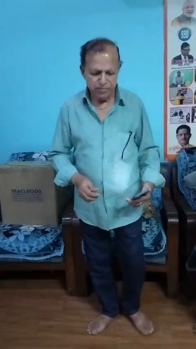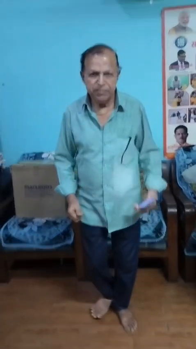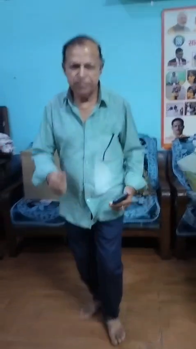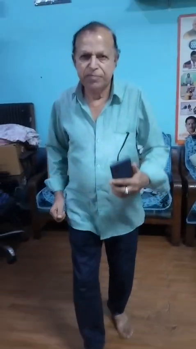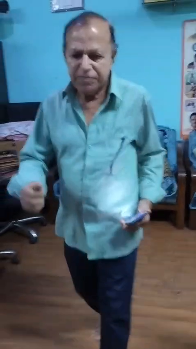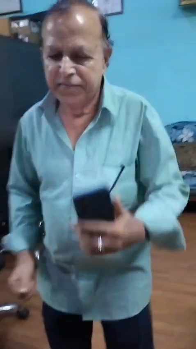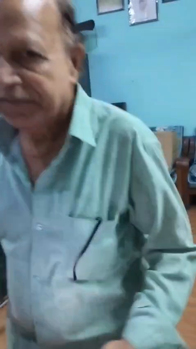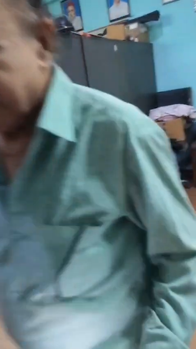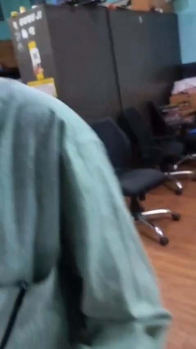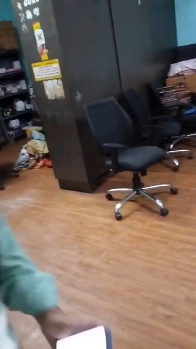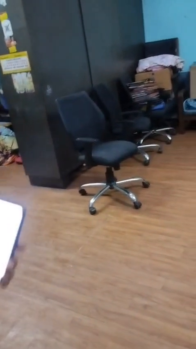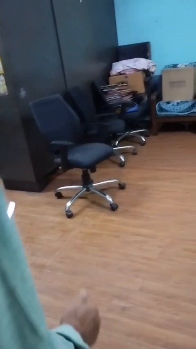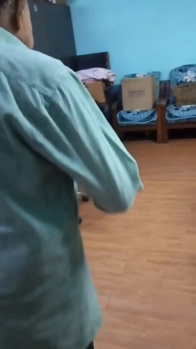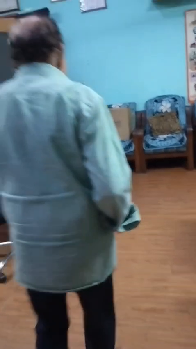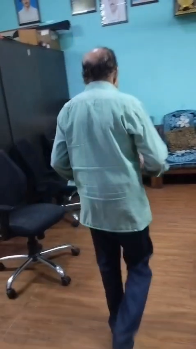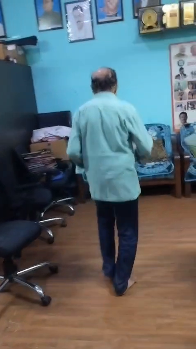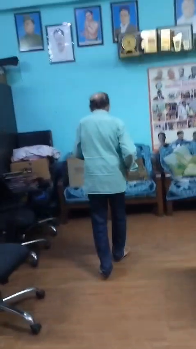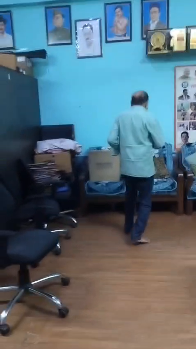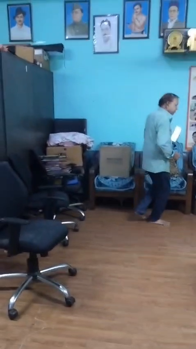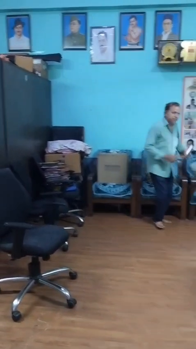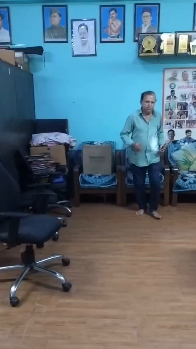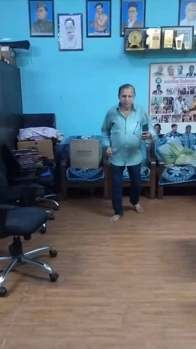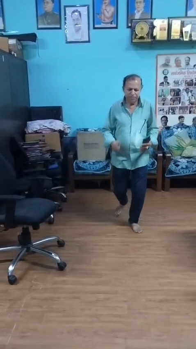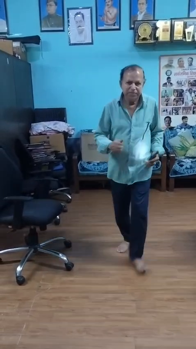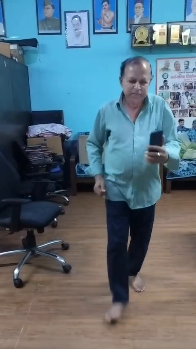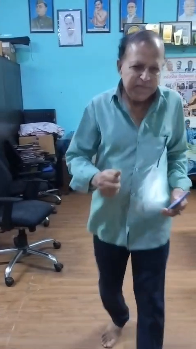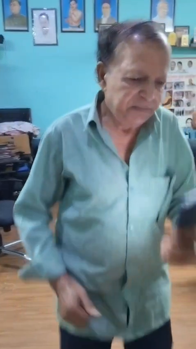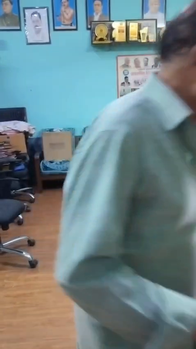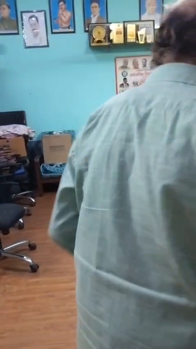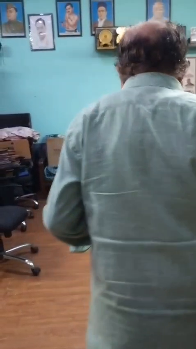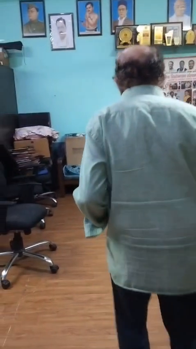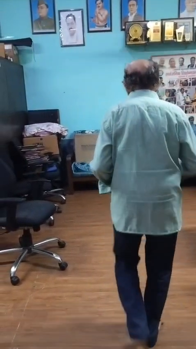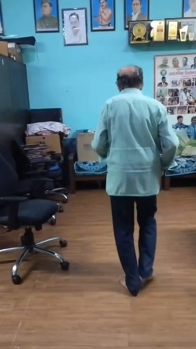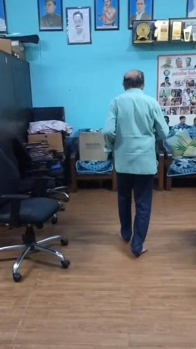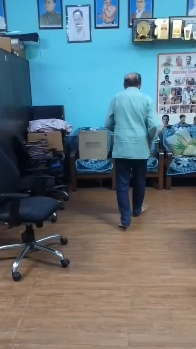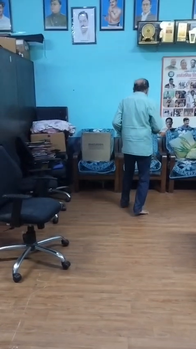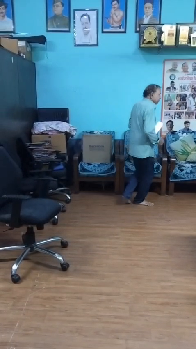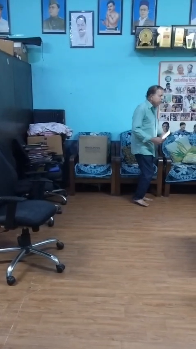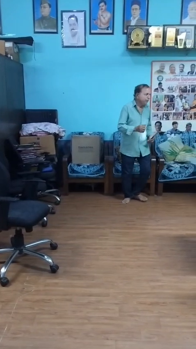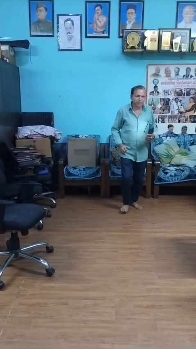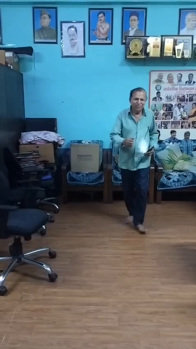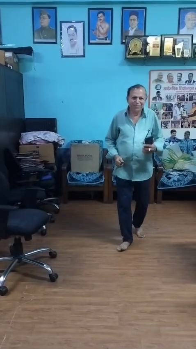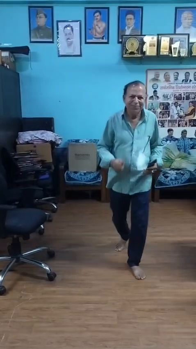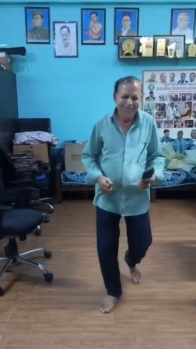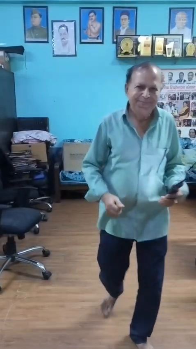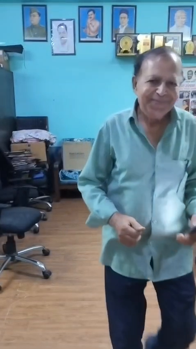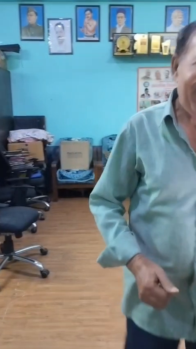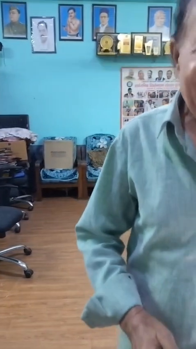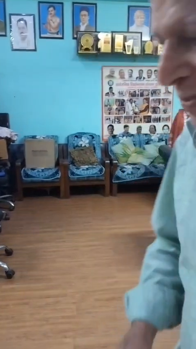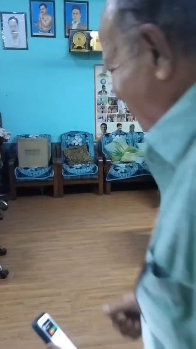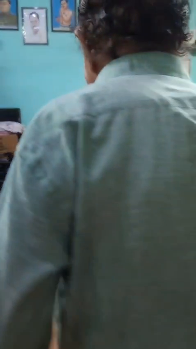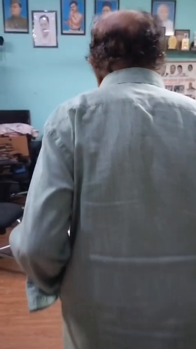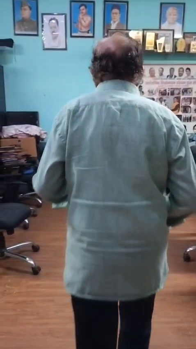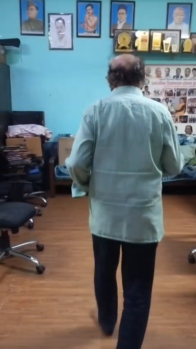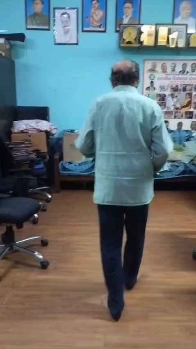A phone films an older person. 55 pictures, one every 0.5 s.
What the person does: Jogging.
